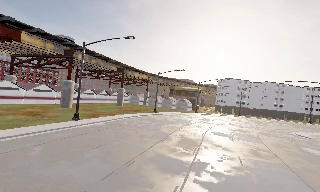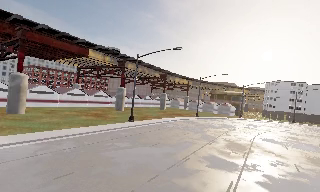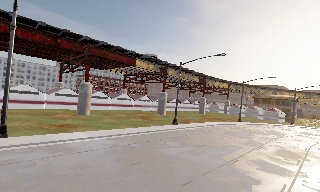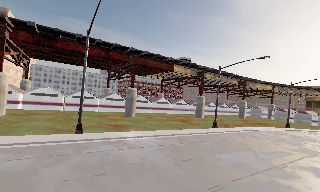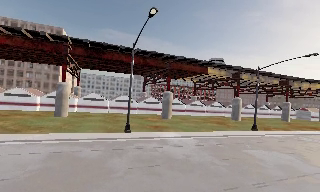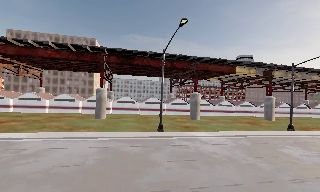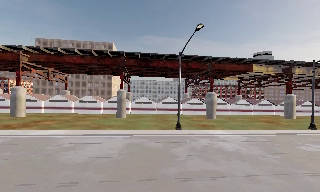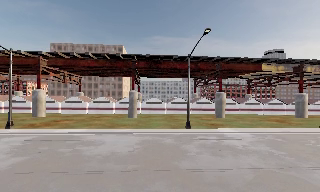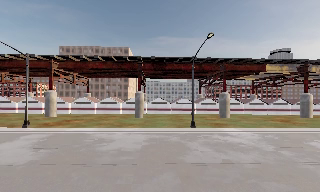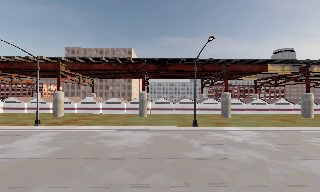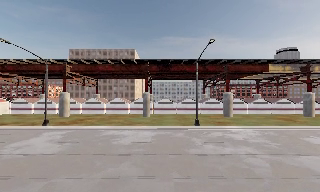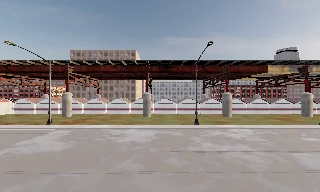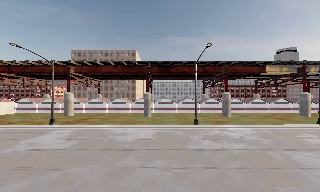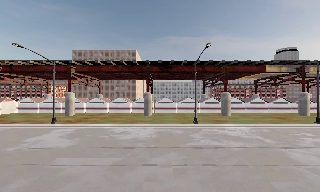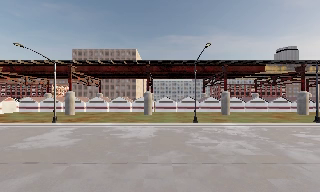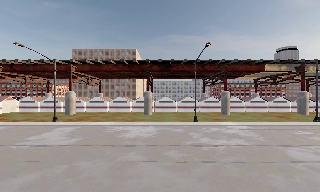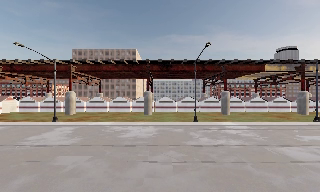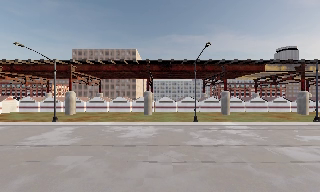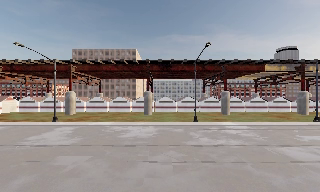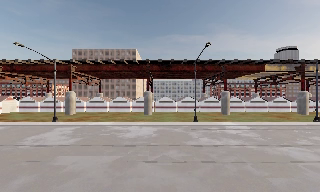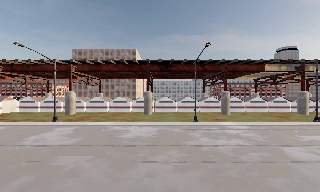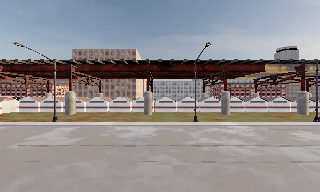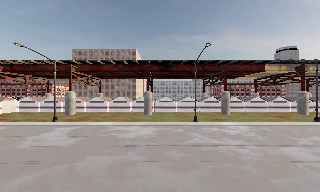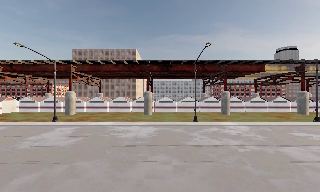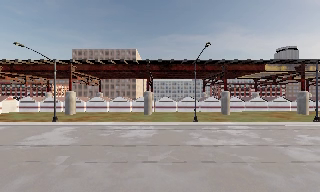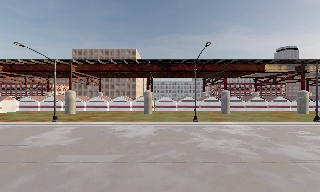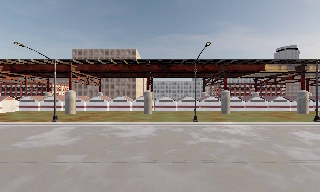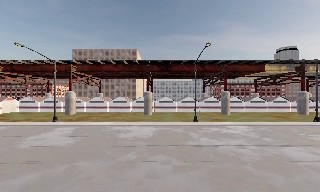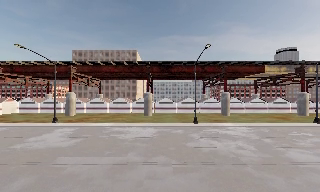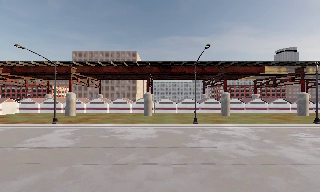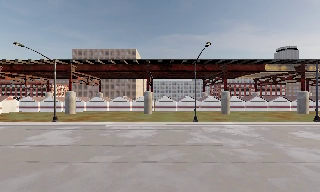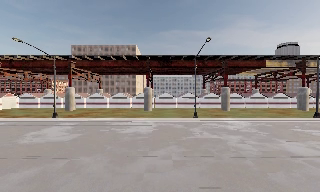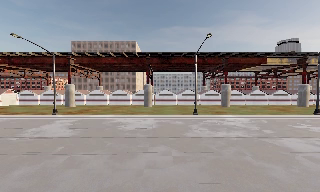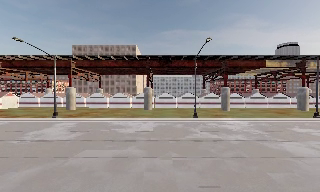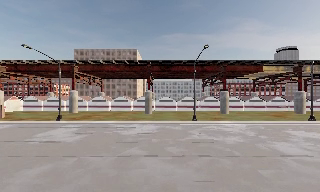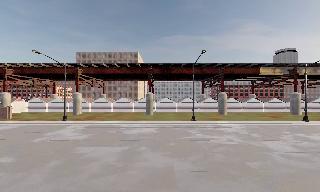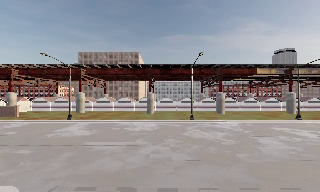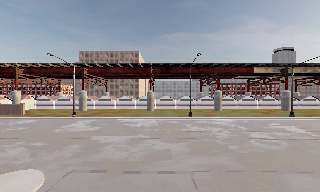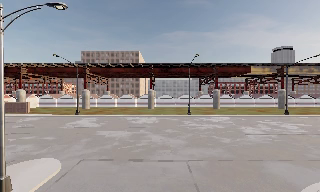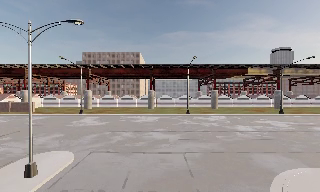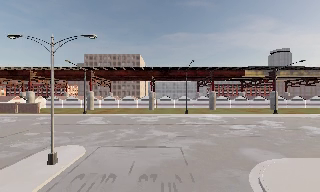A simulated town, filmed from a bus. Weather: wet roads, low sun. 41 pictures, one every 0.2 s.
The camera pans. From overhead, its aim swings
counterclockwise.
The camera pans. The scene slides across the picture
to the right.
0.0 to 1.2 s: The camera pans to its left, which is counterclockwise from overhead, by about 65 degrees. It travels backward and to its left, about 11 m.
1.2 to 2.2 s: The camera travels backward, about 5 m, so what stands in front gets smaller.
2.2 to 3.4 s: The camera travels backward, about 1 m, so what stands in front gets smaller. It loses speed.
3.4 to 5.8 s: The camera keeps its place and its aim.
5.8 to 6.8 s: The camera travels backward, about 1 m, so what stands in front gets smaller. It gains speed.
6.8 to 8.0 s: The camera travels backward, about 9 m, so what stands in front gets smaller.
The film runs backward here.
